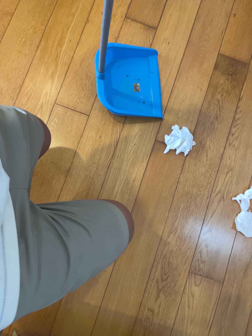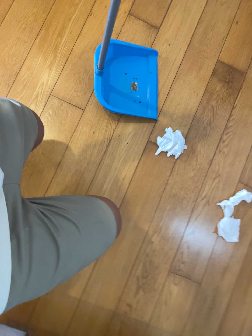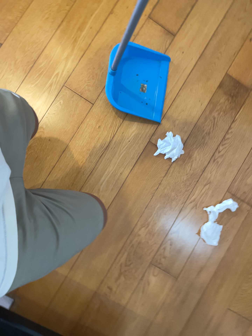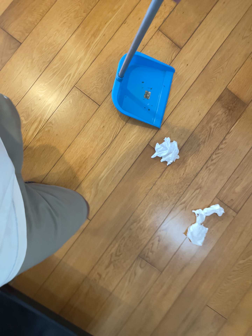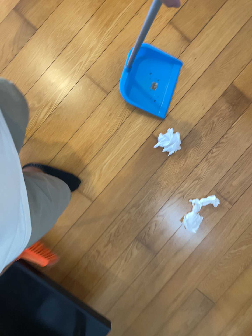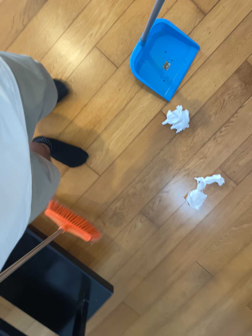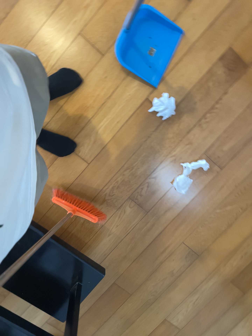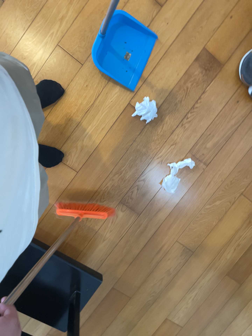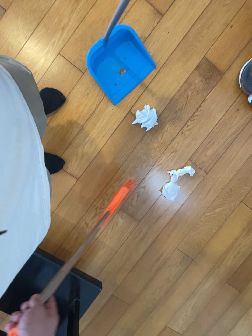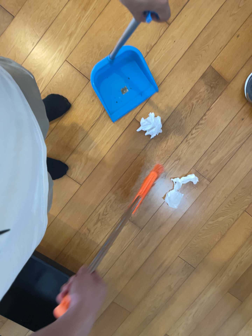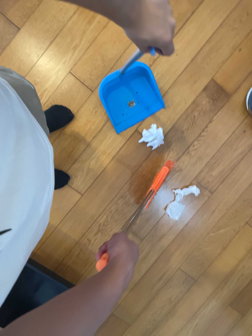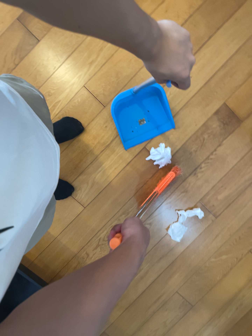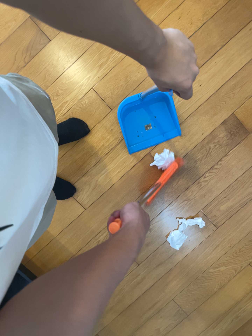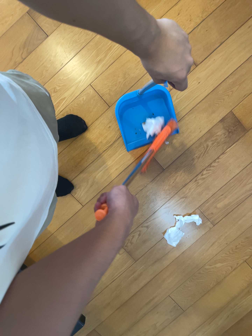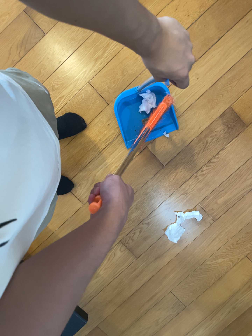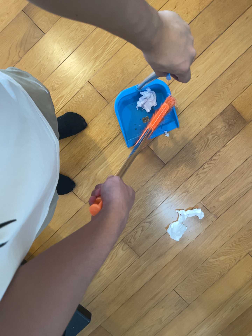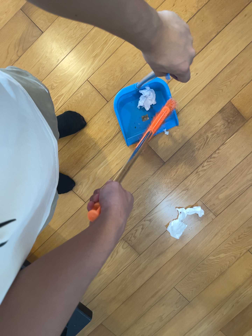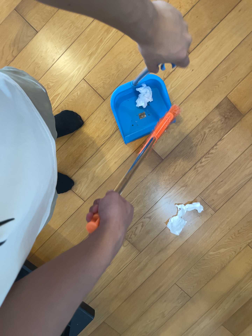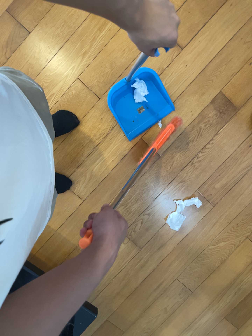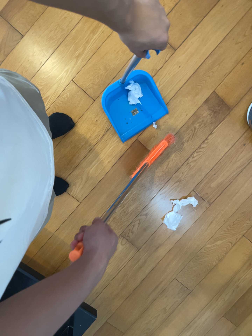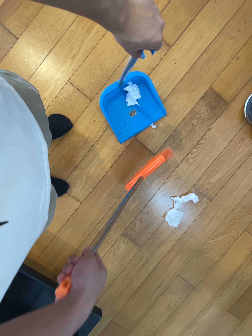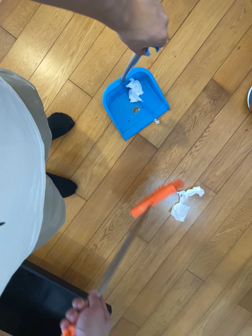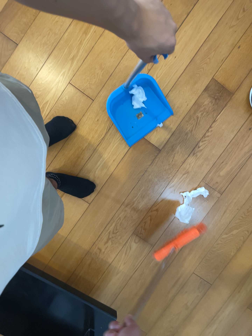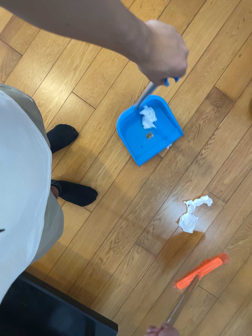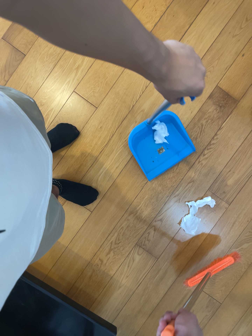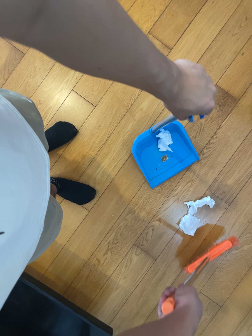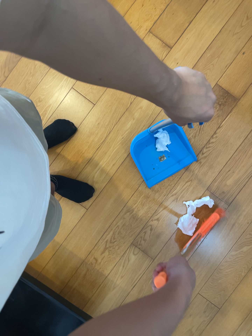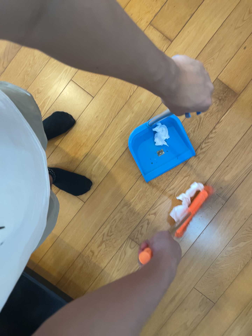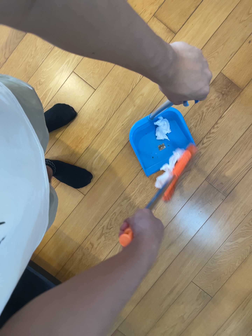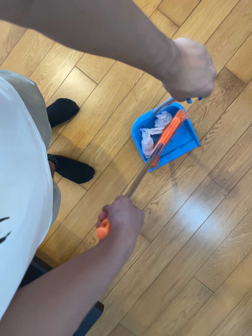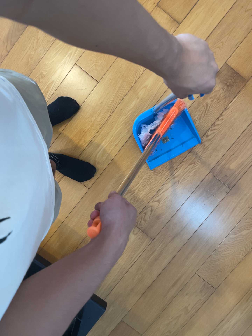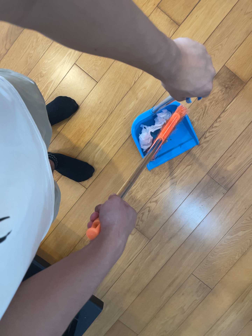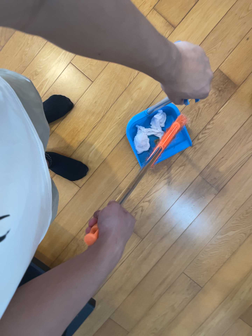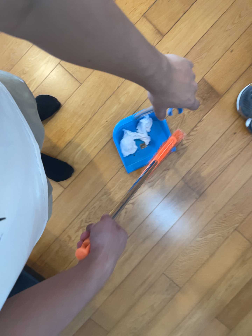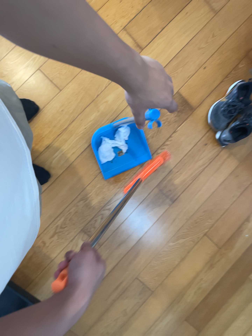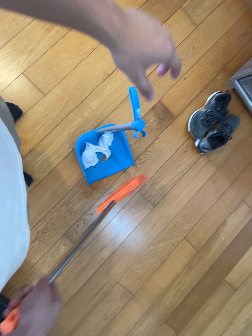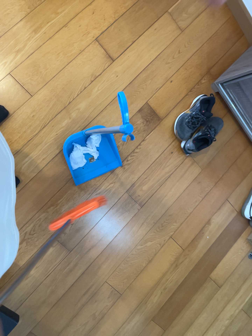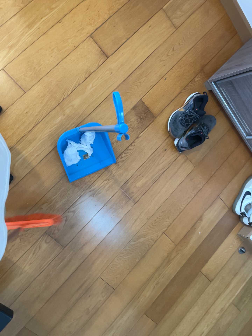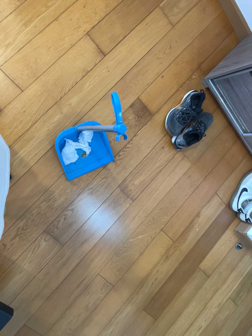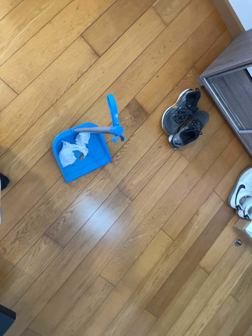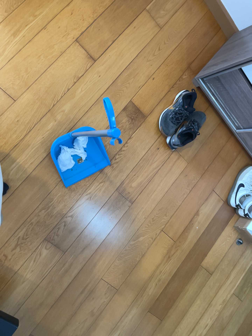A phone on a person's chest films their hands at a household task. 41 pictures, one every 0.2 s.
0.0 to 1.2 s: The camera travels backward, about 30 cm, so what stands in front gets smaller. Its aim tips toward the bottom of its view by about 15 degrees, and the scene shifts upward. It rolls about its line of sight by about 25 degrees, and the scene rotates clockwise.
1.2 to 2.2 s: The camera travels toward the top of its view, about 10 cm, so close, fixed things drift downward.
2.2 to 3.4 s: The camera shifts only a little, or ends up much as it began.
3.4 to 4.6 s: The camera travels toward the bottom of its view, about 9 cm. It rolls about its line of sight by about 10 degrees, and the scene rotates counterclockwise.
4.6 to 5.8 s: The camera travels to its right and toward the bottom of its view, about 14 cm.
5.8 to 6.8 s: The camera pans to its right by about 15 degrees. It travels backward and to its left, about 10 cm, so what stands in front gets smaller.
6.8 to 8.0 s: The camera swings to its right by about 10 degrees, and the scene slides to the left. It travels backward, about 7 cm, so what stands in front gets smaller.
The film runs forward here.
